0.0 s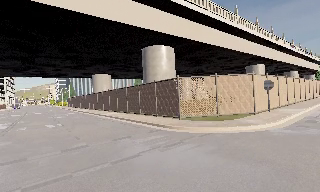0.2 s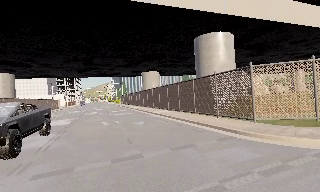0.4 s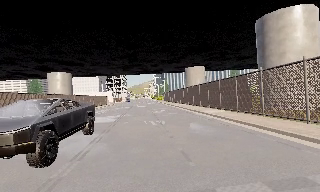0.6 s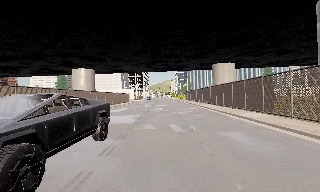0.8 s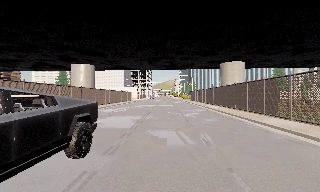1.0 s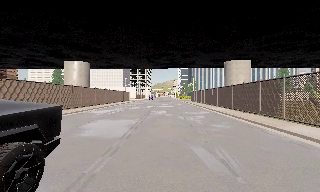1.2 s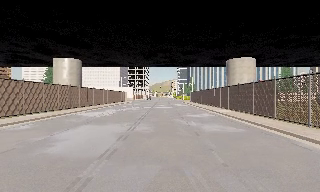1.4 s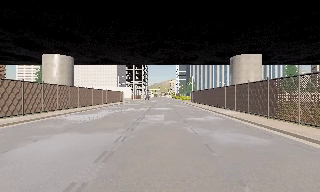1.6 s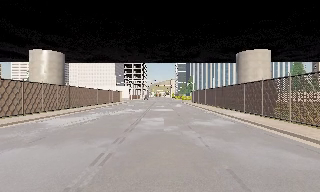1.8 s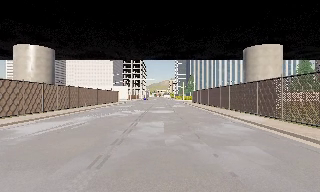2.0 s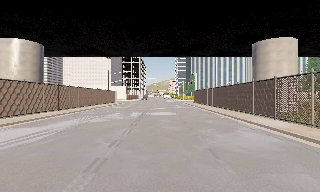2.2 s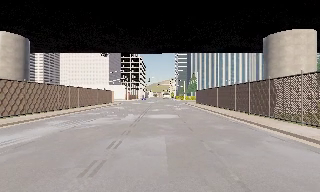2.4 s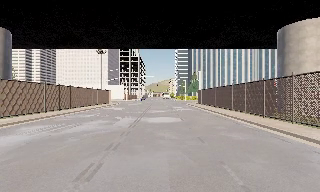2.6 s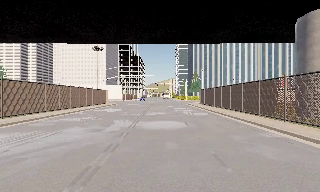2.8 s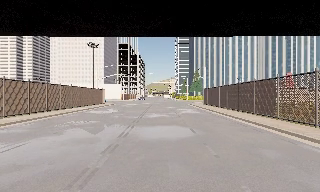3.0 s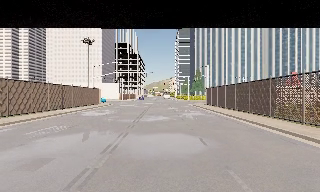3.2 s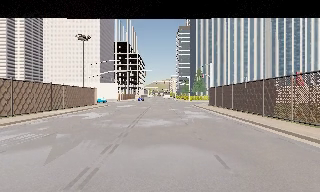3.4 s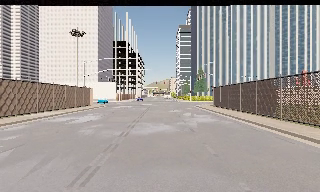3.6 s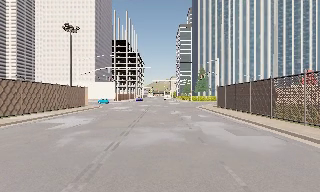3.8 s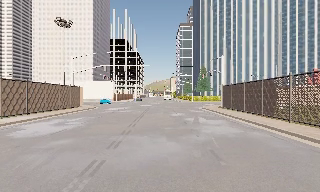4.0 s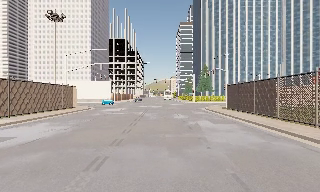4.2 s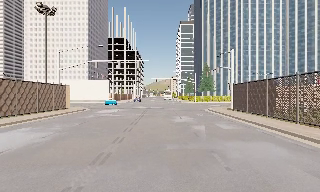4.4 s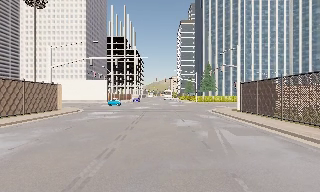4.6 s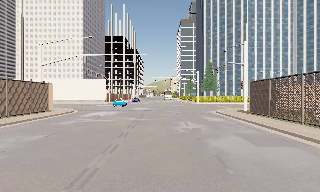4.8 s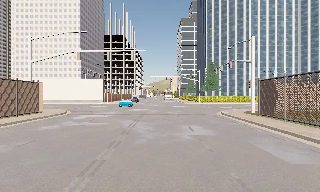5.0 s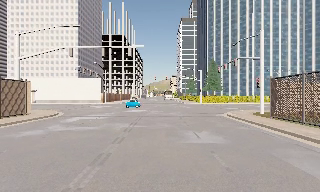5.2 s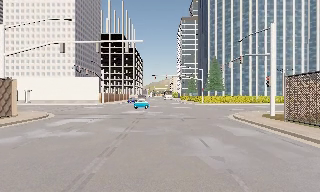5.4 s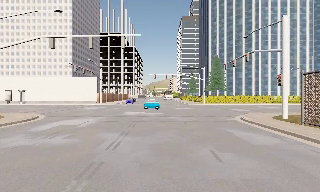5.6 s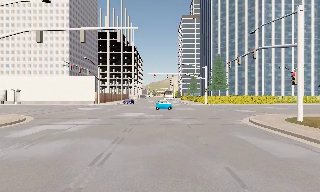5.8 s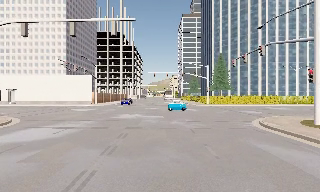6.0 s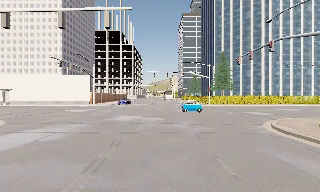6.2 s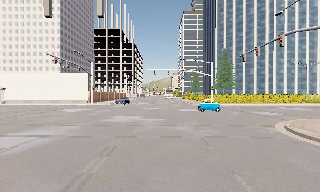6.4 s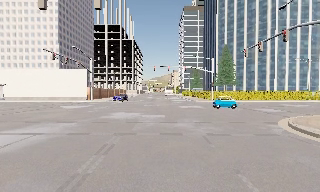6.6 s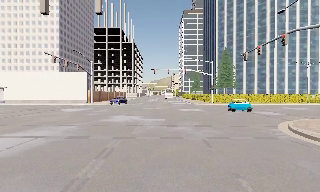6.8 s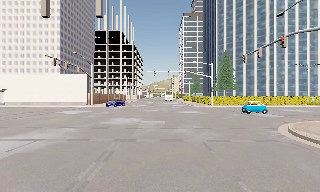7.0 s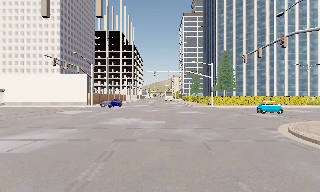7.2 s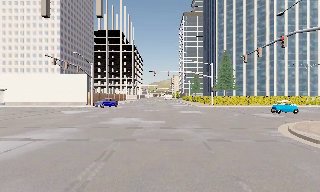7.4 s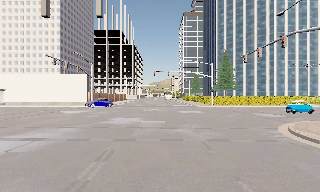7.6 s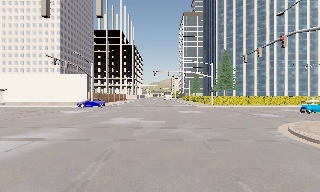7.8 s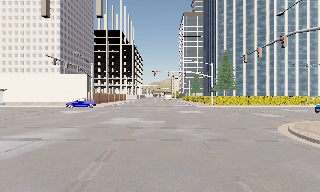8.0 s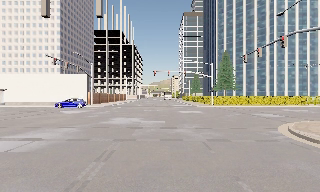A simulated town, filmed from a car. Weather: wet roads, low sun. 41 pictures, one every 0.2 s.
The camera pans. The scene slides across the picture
to the right.
The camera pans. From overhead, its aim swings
counterclockwise.
0.0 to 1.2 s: The camera pans to its left, which is counterclockwise from overhead, by about 40 degrees. It travels forward, about 13 m.
1.2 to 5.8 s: The camera travels forward, about 40 m, so what stands in front looms larger.
5.8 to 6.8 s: The camera travels forward, about 2.5 m, so what stands in front looms larger. It loses speed.
6.8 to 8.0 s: The camera keeps its place and its aim.
The film runs forward here.
